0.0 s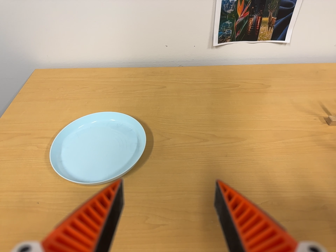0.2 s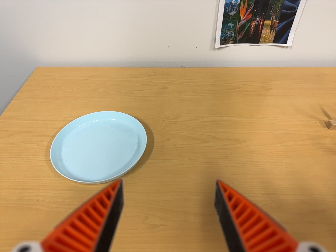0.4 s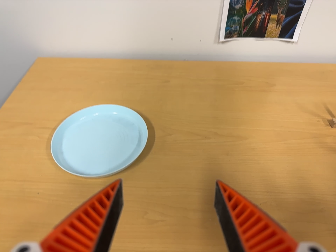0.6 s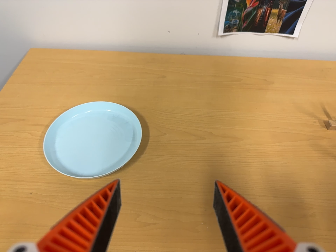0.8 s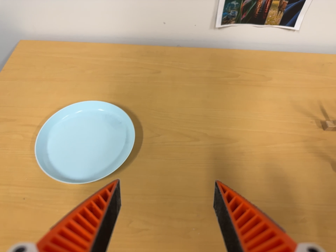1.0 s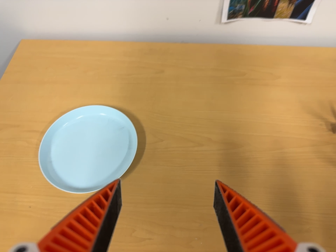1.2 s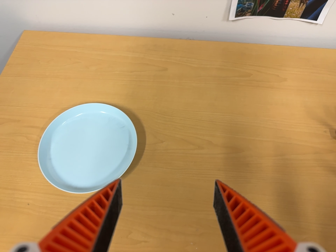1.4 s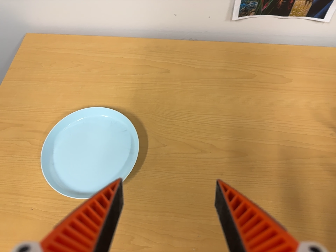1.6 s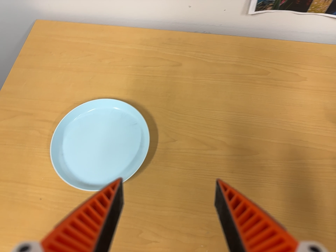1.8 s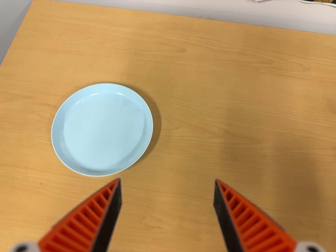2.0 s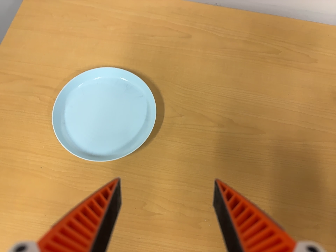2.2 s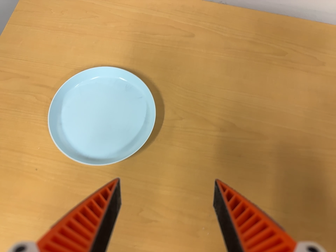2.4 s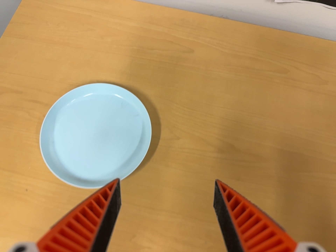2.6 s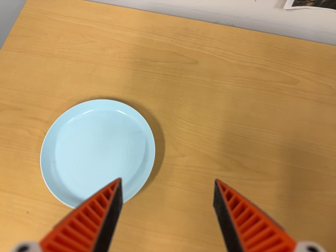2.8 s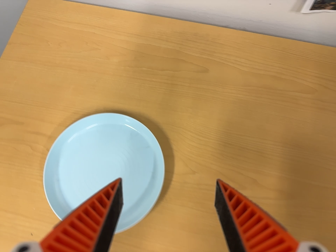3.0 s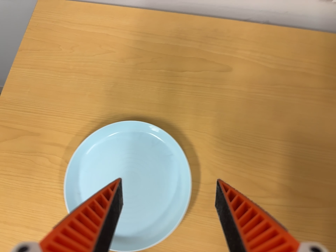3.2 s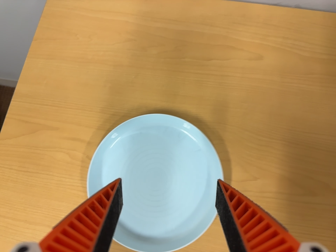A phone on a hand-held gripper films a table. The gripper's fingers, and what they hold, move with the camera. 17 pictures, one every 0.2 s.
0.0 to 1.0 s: The camera travels toward the top of its view, about 12 cm. Its aim tips toward the bottom of its view by about 15 degrees.
1.0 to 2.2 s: The camera travels toward the top of its view and forward, about 8 cm. Its aim tips toward the bottom of its view by about 10 degrees. It rolls about its line of sight by about 10 degrees, and the scene rotates clockwise.
2.2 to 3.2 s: The camera travels toward the top of its view, forward and to its left, about 18 cm, so close, fixed things drift downward.
The film runs forward here.
